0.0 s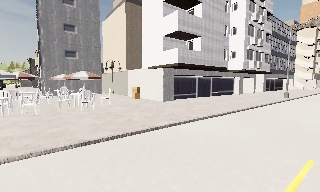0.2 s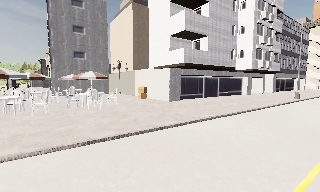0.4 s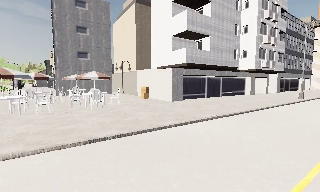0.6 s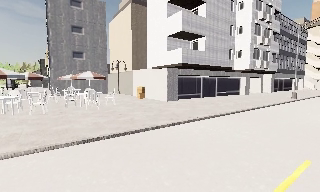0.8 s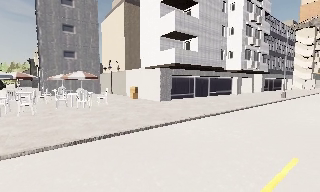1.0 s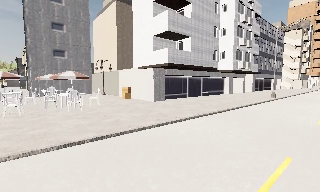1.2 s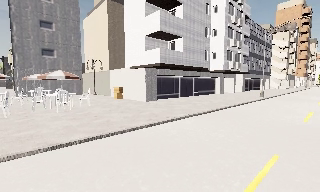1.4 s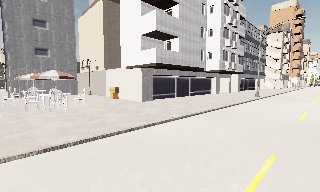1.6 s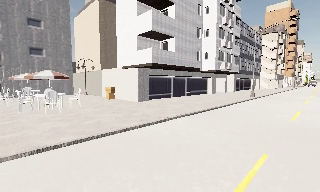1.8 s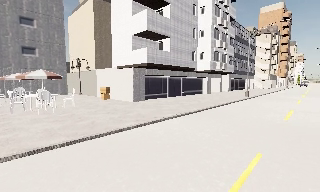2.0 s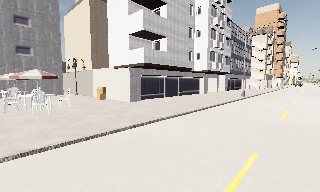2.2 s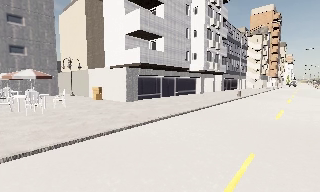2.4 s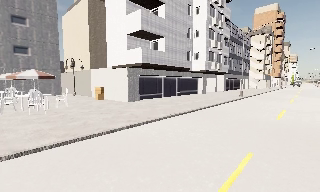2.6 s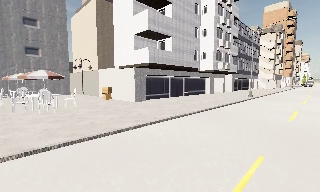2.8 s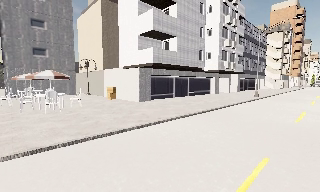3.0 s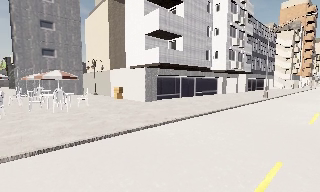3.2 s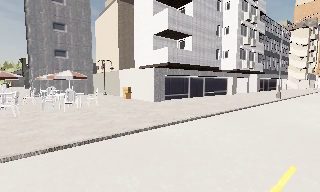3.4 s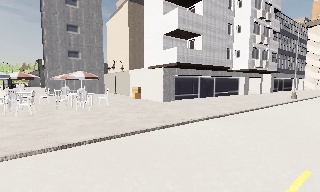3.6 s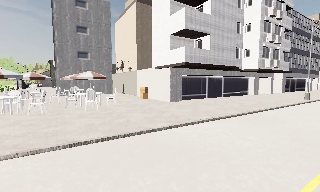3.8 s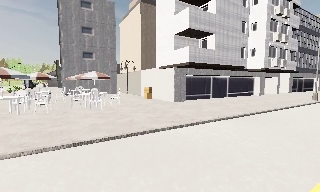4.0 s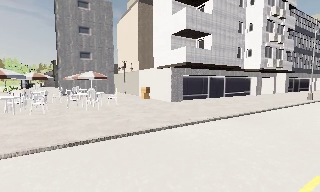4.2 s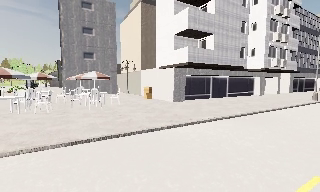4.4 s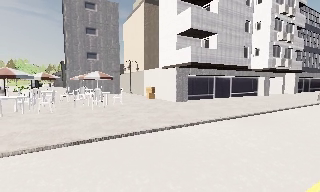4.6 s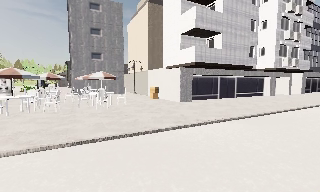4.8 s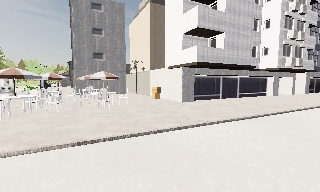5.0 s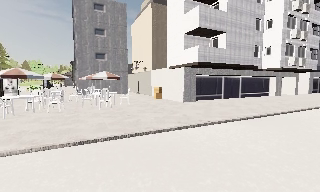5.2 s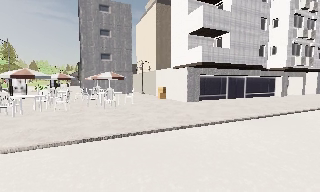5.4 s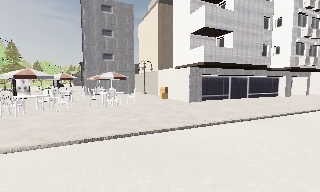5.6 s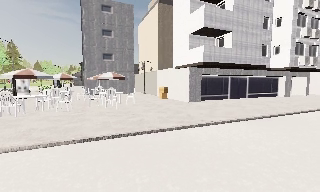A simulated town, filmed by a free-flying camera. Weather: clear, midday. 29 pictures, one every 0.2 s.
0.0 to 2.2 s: The scene slides to the left, as the camera pans about 10 degrees to its right.
2.2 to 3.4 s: The scene slides to the right, as the camera pans about 15 degrees to its left.
3.4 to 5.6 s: The camera swings to its left by about 10 degrees, and the scene slides to the right. It travels to its right, about 0.5 m.
The film runs forward here.
